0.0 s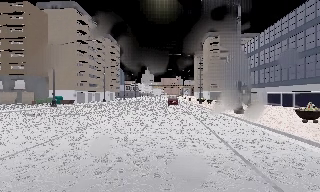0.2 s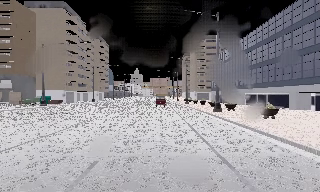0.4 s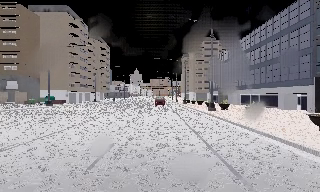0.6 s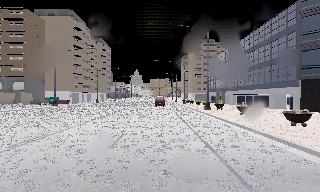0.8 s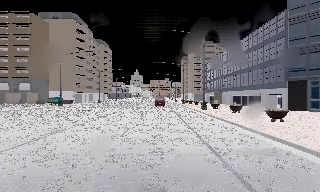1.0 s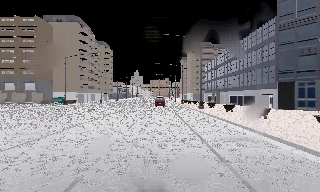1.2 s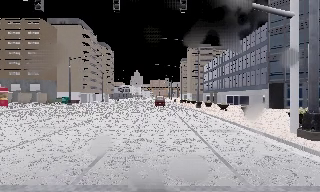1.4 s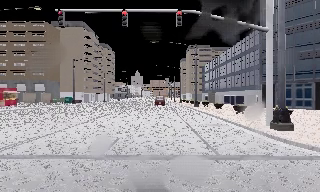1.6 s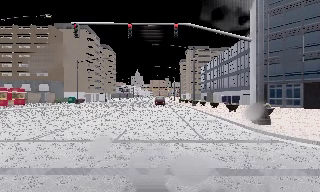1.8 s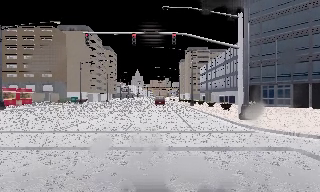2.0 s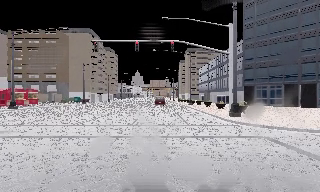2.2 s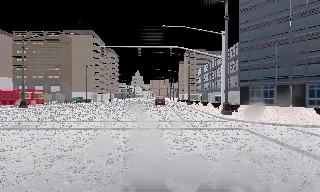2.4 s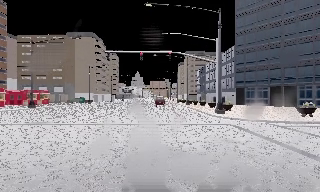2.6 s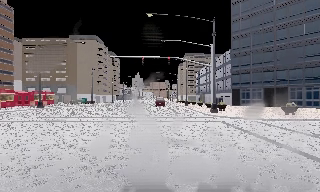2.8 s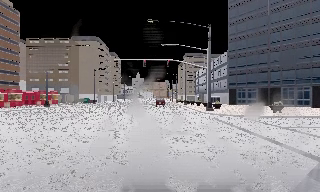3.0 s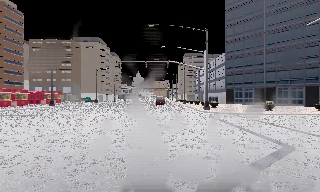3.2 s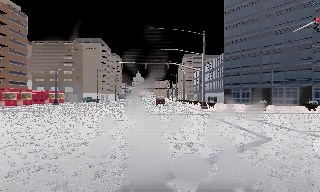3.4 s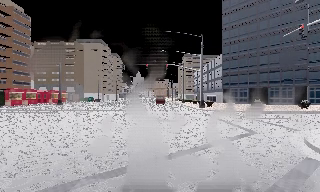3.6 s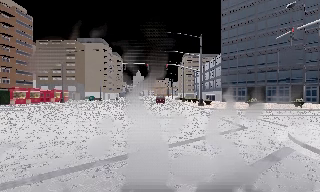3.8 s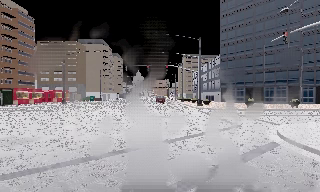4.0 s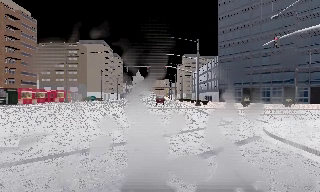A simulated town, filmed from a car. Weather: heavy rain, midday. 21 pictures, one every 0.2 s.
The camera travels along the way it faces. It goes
backward.
0.0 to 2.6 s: The camera travels backward, about 20 m, so what stands in front gets smaller.
2.6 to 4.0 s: The camera travels backward, about 7 m, so what stands in front gets smaller. It loses speed.
The film runs backward here.
